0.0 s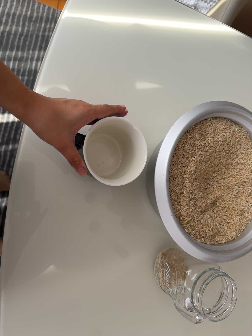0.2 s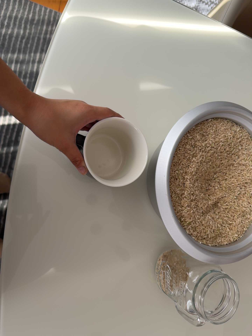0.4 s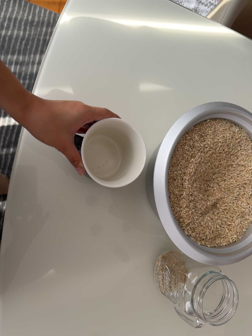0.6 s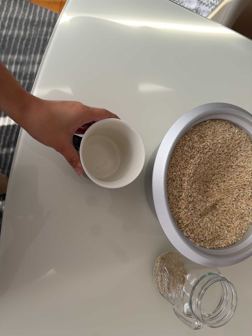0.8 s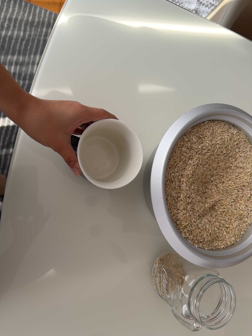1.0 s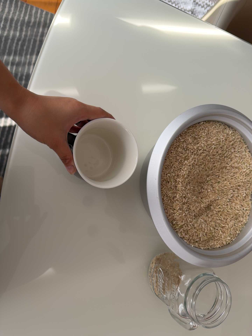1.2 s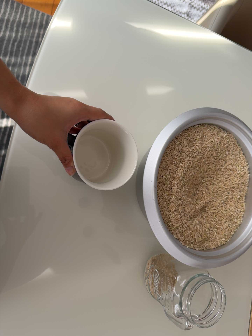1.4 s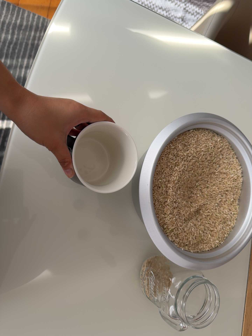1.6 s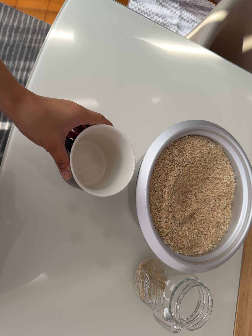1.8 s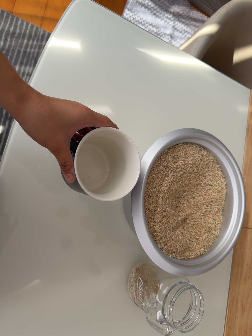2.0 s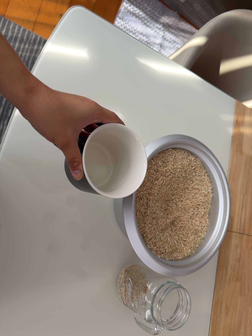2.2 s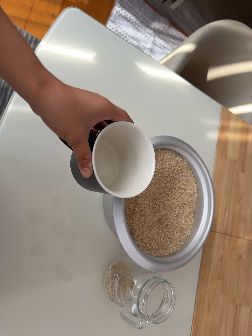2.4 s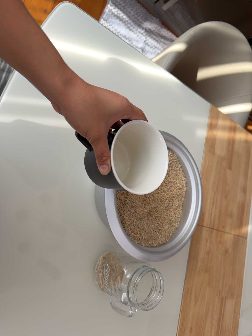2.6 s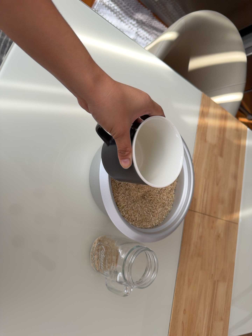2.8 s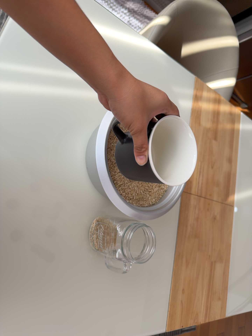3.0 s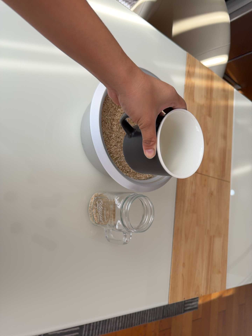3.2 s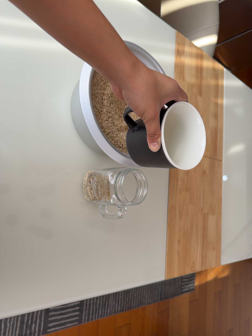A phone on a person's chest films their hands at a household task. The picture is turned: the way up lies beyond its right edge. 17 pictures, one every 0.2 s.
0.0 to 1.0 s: The camera keeps its place and its aim.
1.0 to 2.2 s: The scene slides to the left, as the camera pans about 10 degrees to its right. It travels backward, about 7 cm, so what stands in front gets smaller.
2.2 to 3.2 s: The camera travels toward the bottom of its view, about 14 cm, so close, fixed things drift upward.
The film runs backward here.
